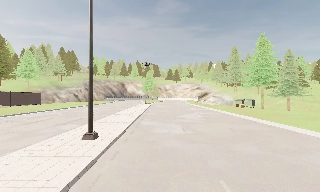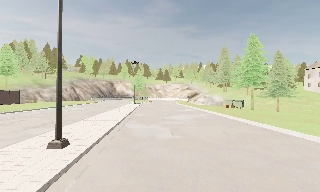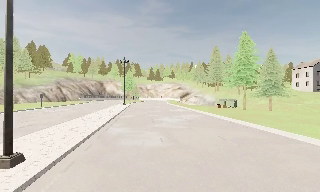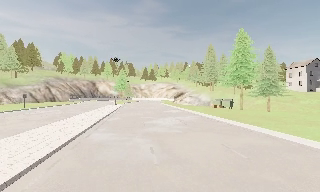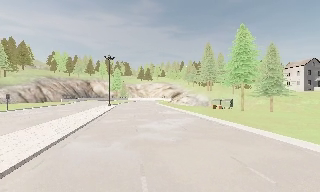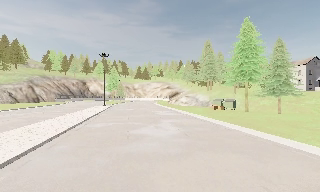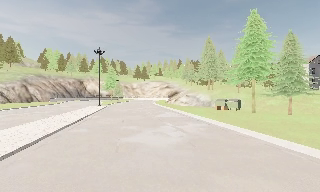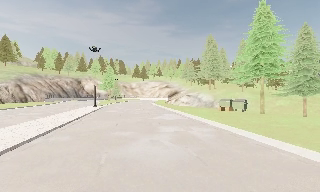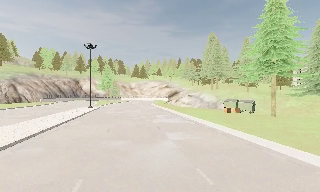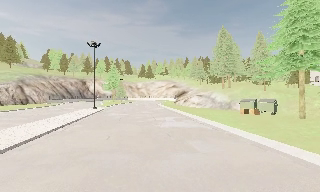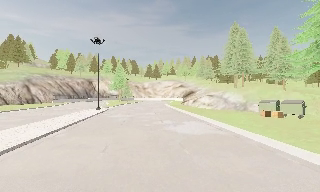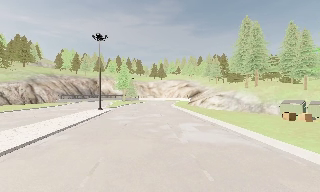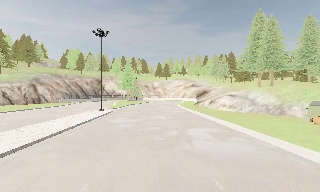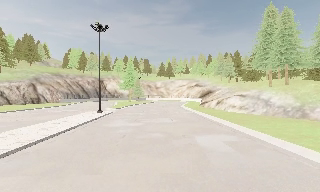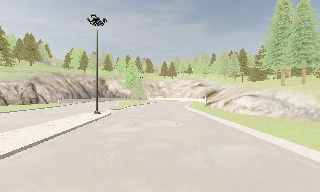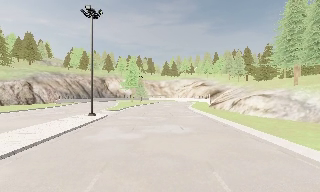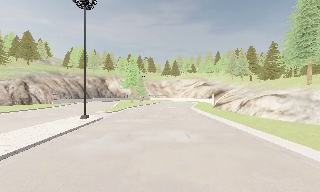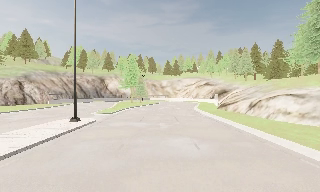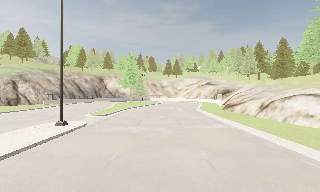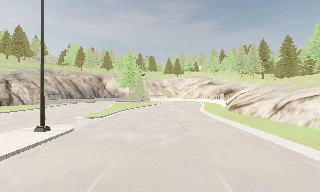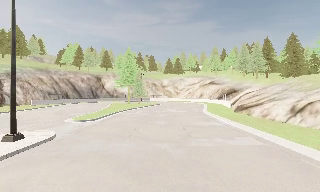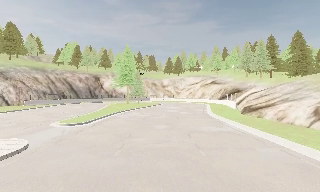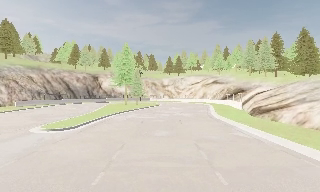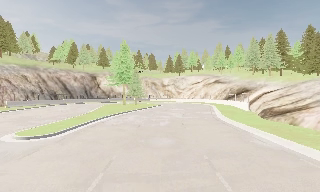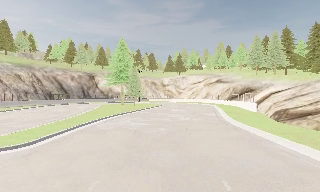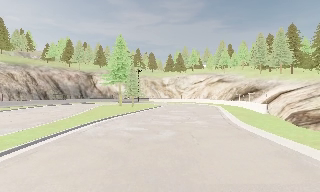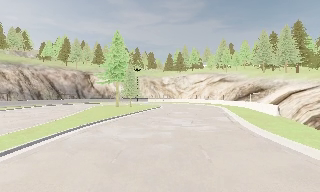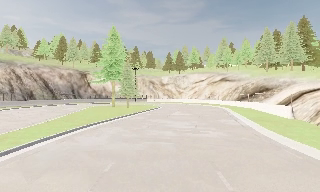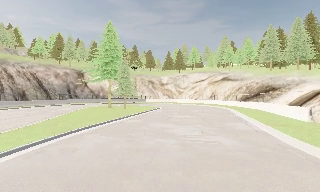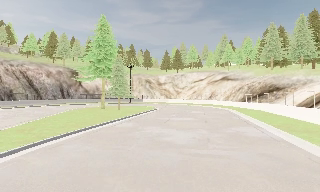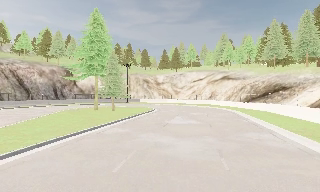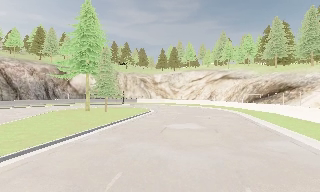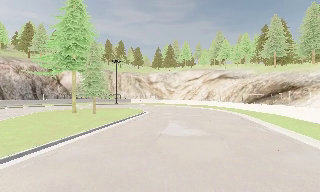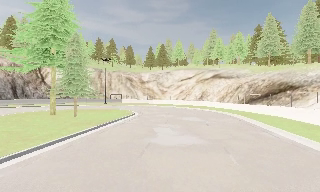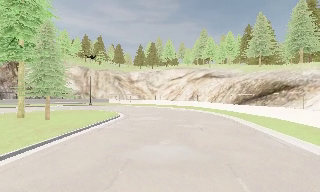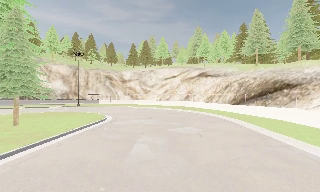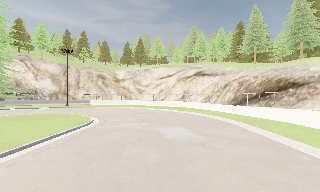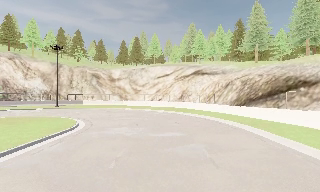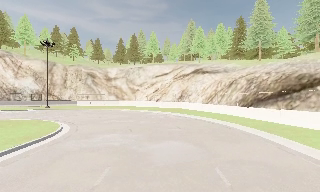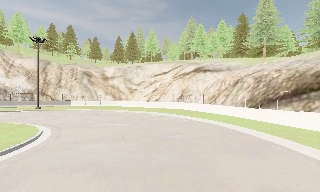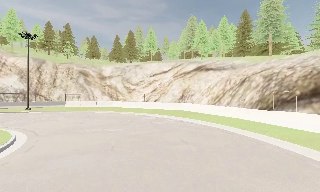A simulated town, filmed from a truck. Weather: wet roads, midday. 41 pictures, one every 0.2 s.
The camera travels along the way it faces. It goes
forward.
0.0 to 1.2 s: The camera pans to its right, which is clockwise from overhead, by about 10 degrees. It travels forward, about 10 m, so what stands in front looms larger.
1.2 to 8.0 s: The camera travels forward, about 70 m, so what stands in front looms larger.
The film runs forward here.
